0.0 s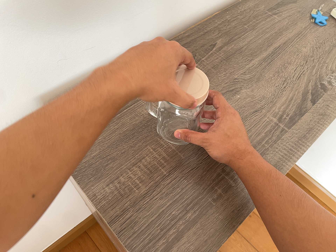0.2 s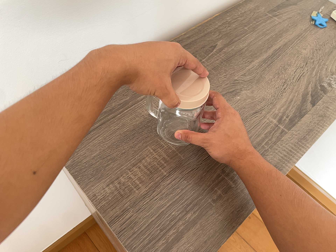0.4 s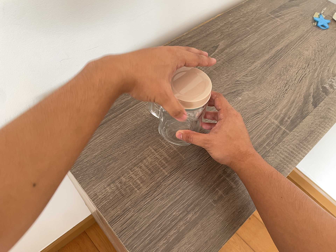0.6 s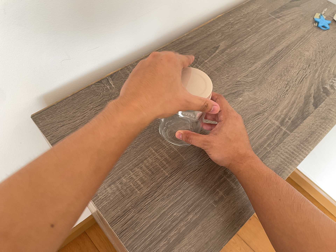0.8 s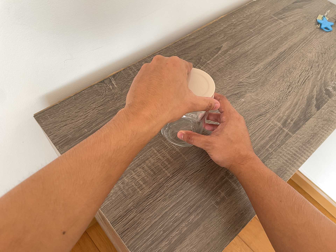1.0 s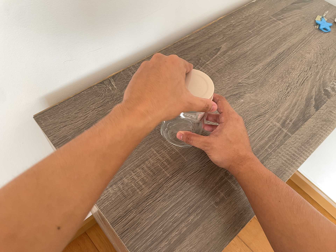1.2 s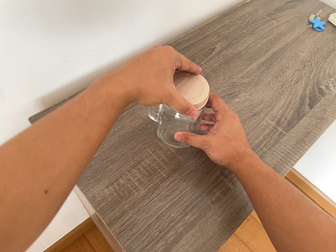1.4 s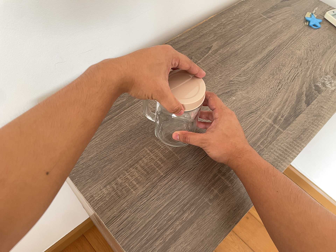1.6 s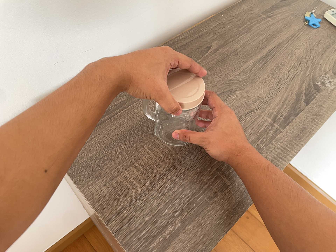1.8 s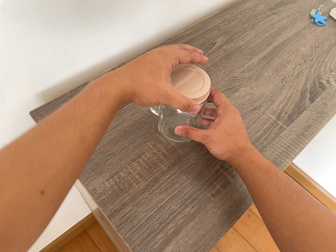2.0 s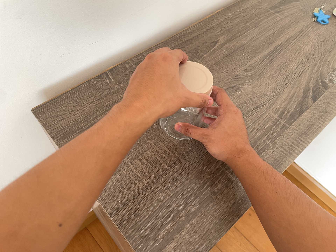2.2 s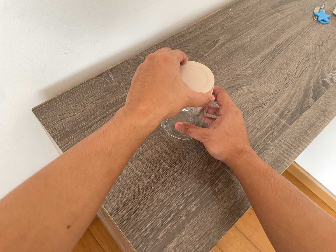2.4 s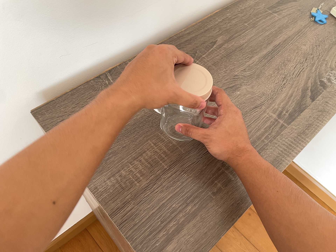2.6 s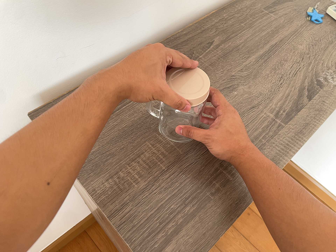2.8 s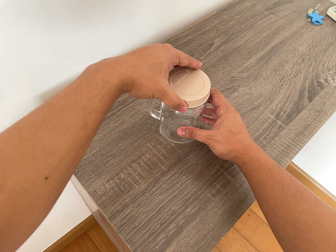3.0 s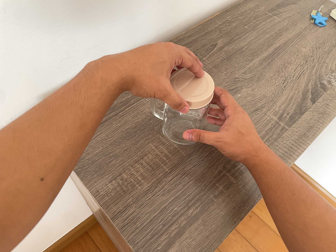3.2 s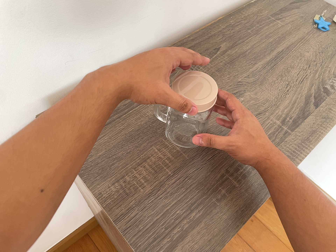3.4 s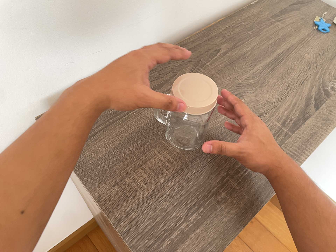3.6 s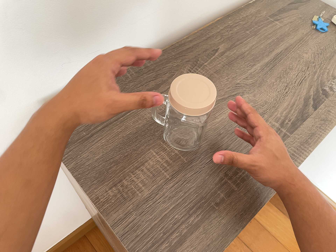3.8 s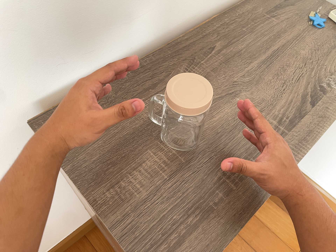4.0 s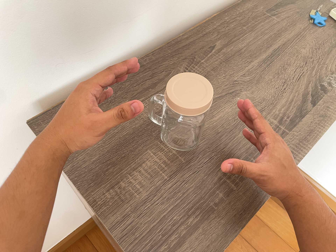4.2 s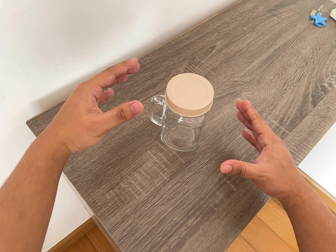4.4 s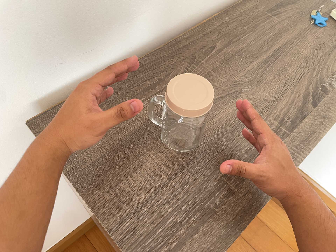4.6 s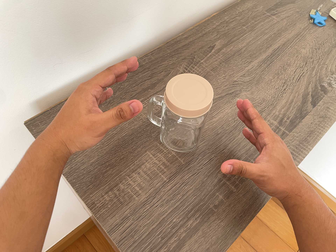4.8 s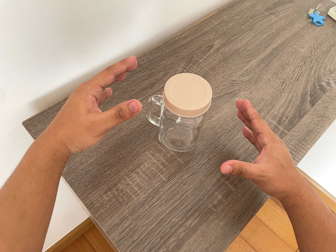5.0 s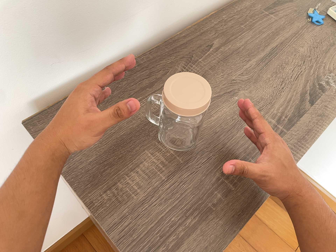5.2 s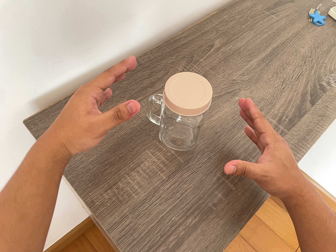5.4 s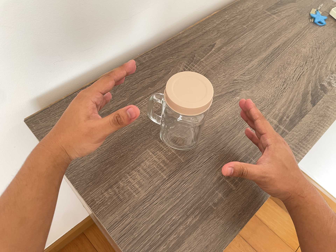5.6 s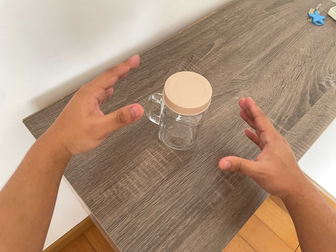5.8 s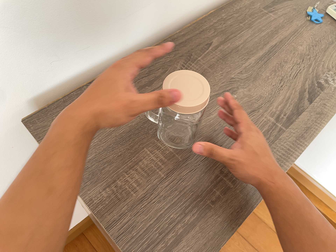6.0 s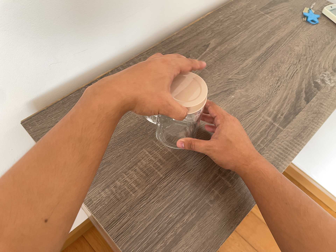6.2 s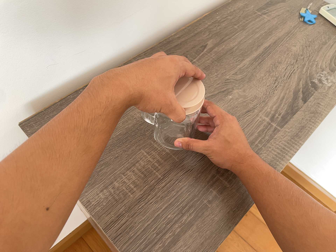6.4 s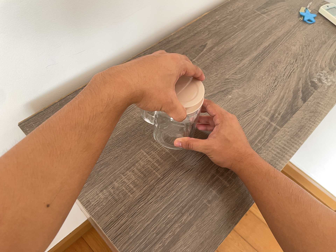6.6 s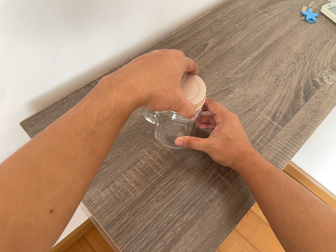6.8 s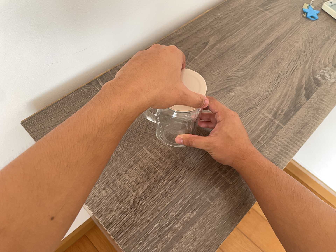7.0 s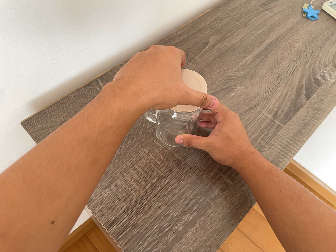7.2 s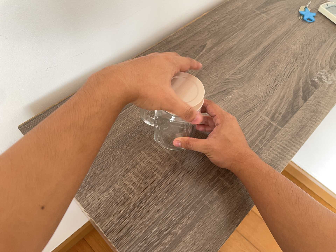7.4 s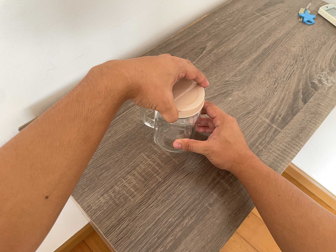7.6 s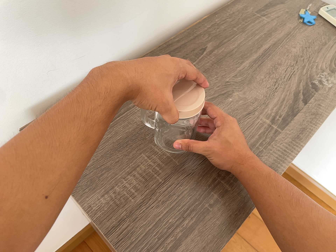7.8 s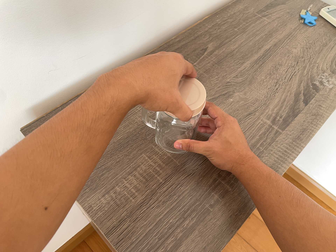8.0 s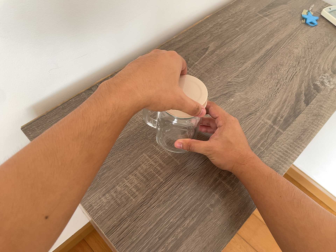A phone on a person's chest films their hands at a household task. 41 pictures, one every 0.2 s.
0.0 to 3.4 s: The camera keeps its place and its aim.
3.4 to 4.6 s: The camera shifts only a little, or ends up much as it began.
4.6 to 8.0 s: The camera shifts only a little, or ends up much as it began.
The film runs backward here.
